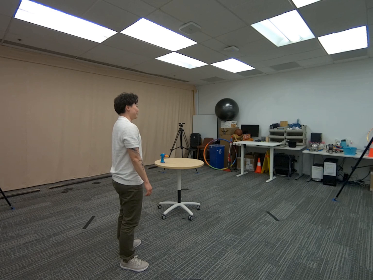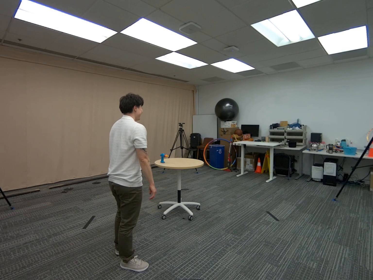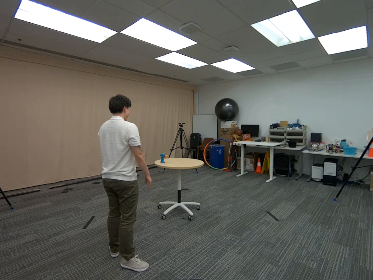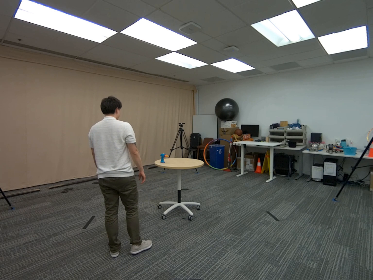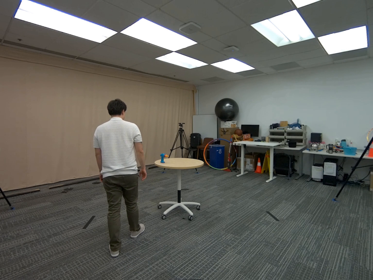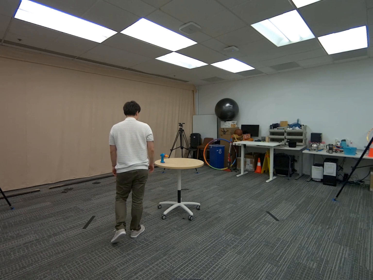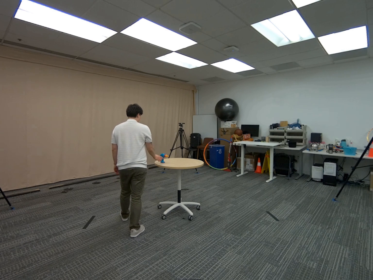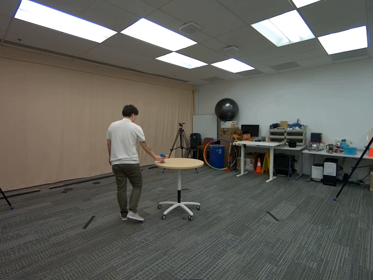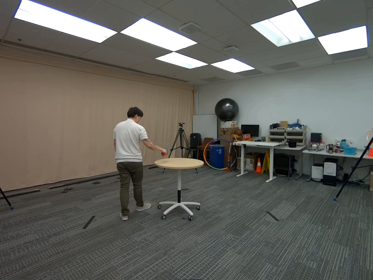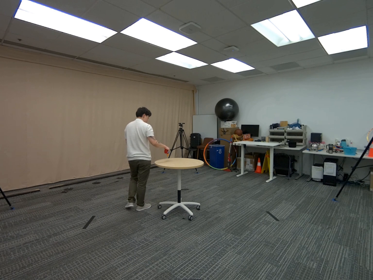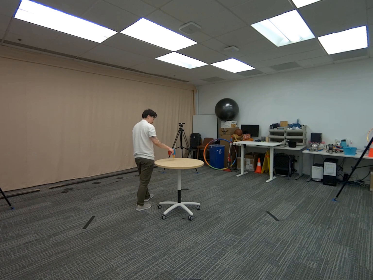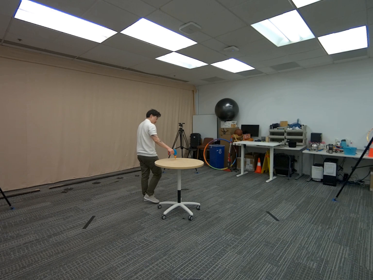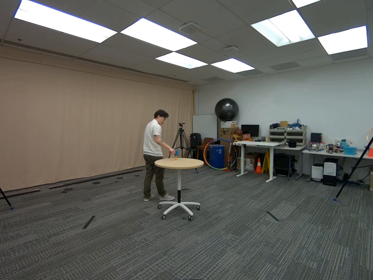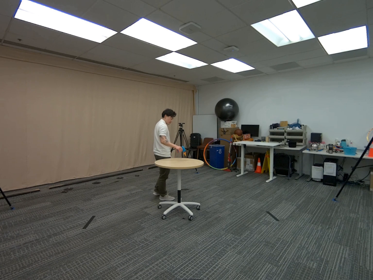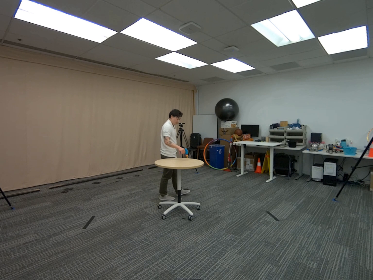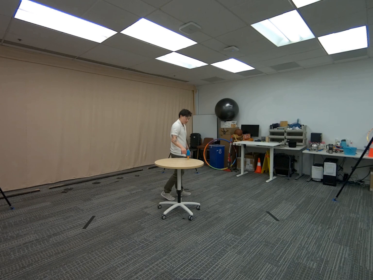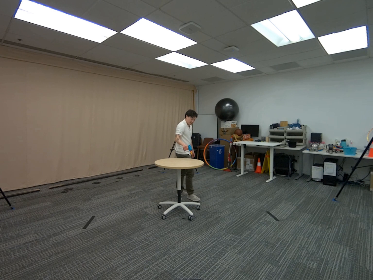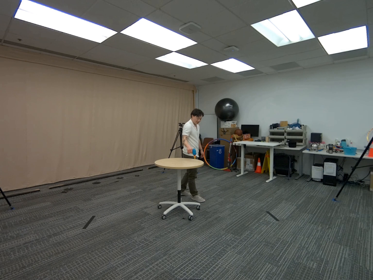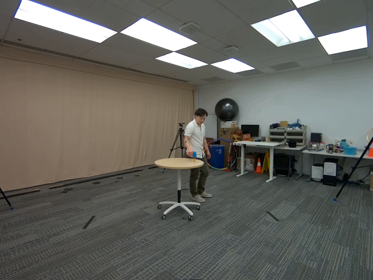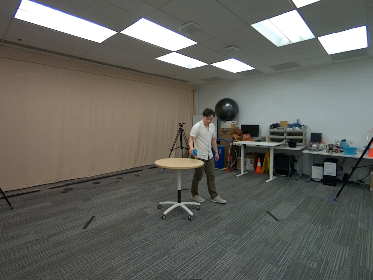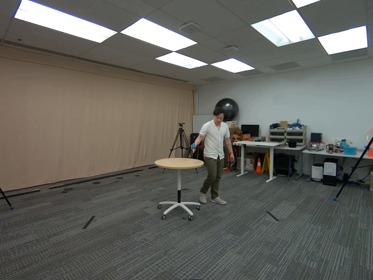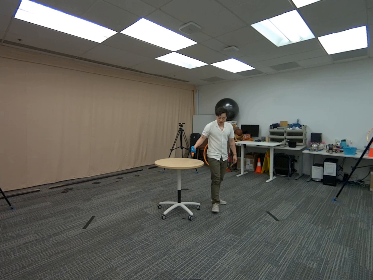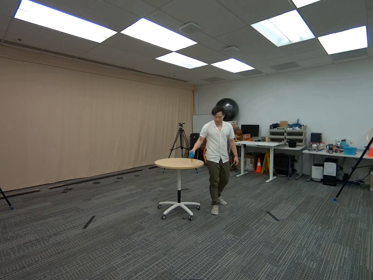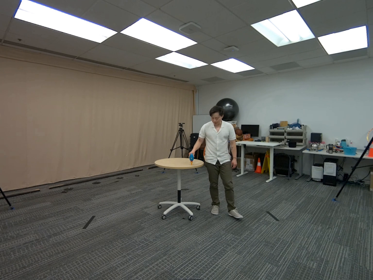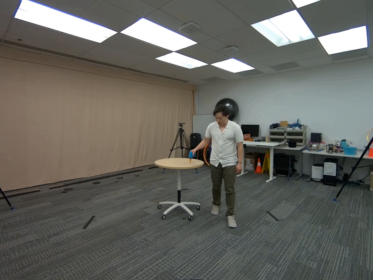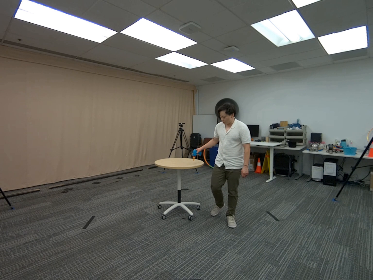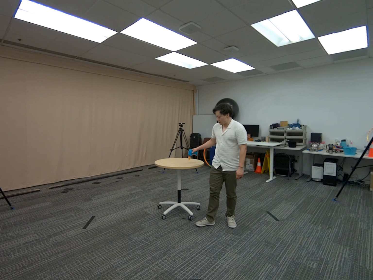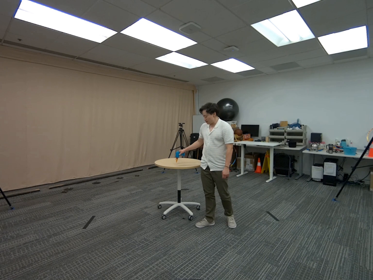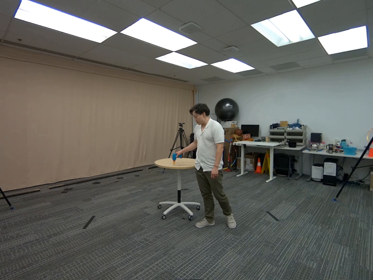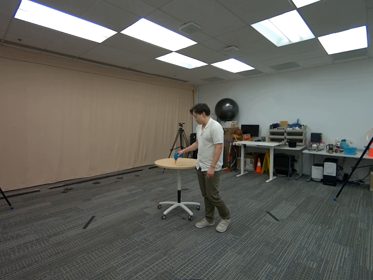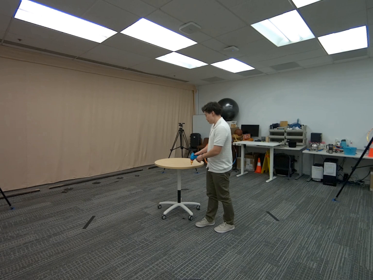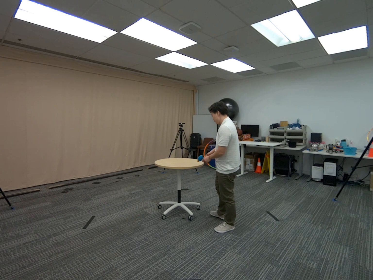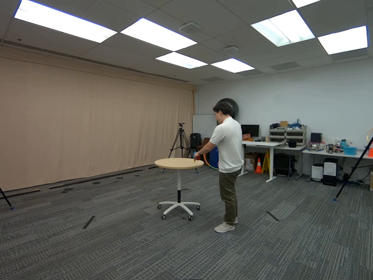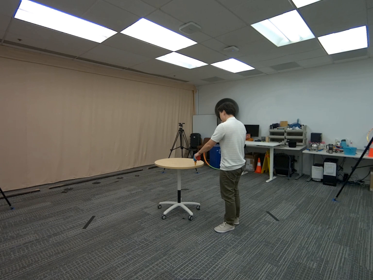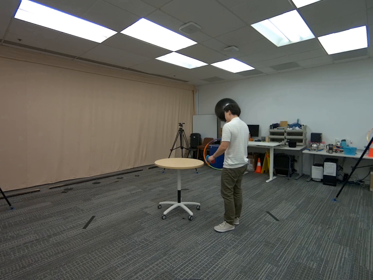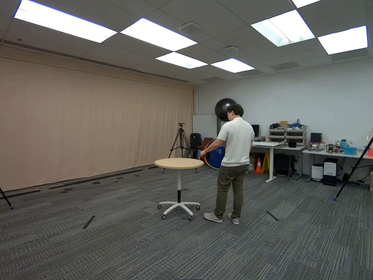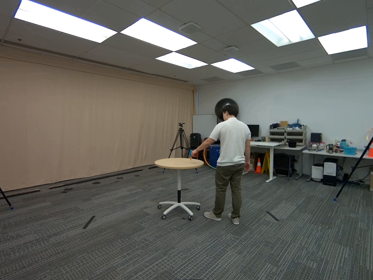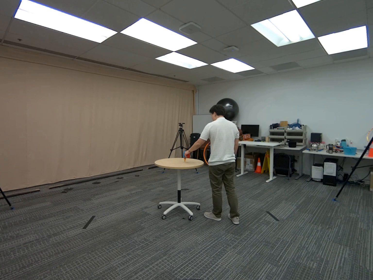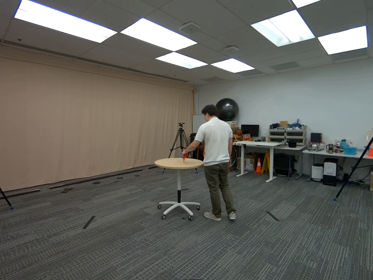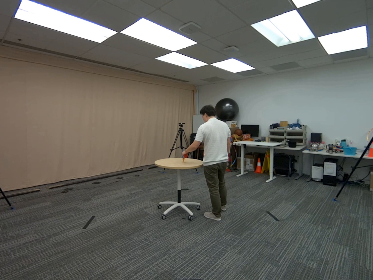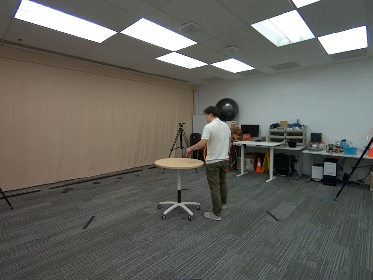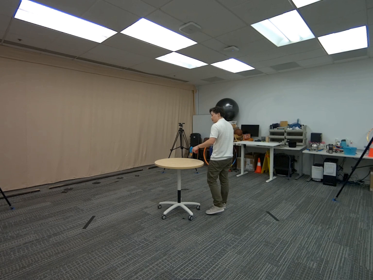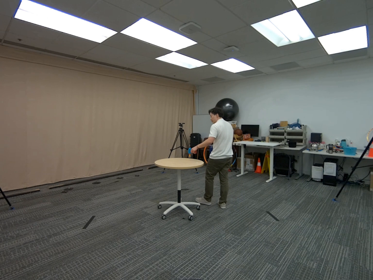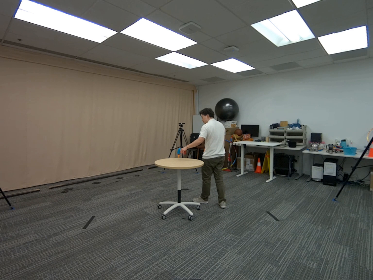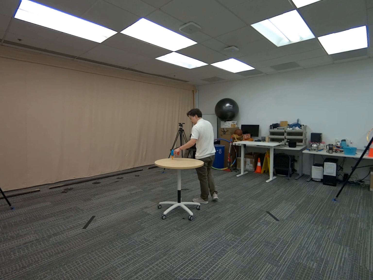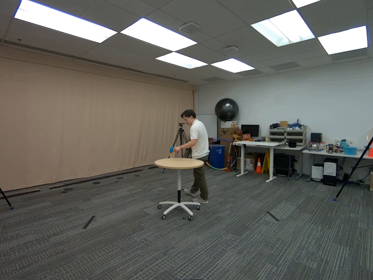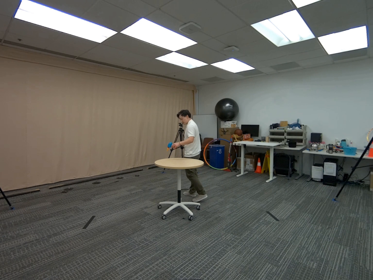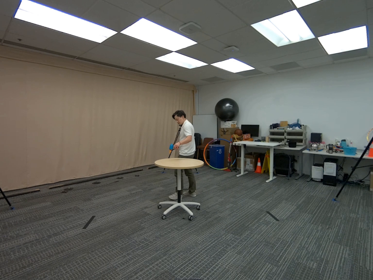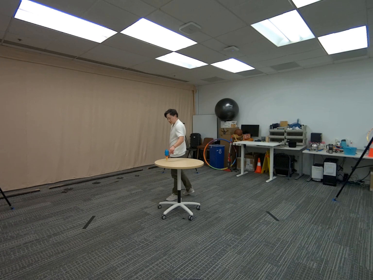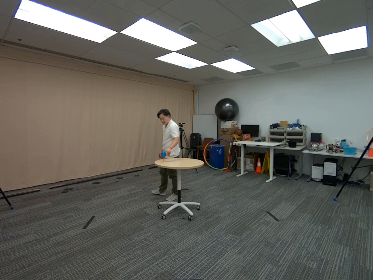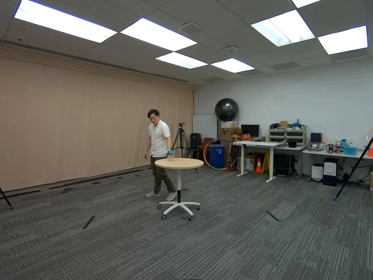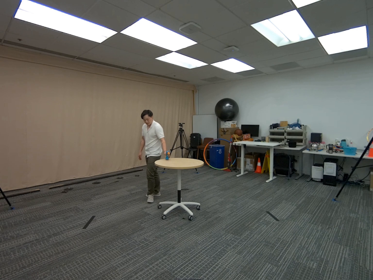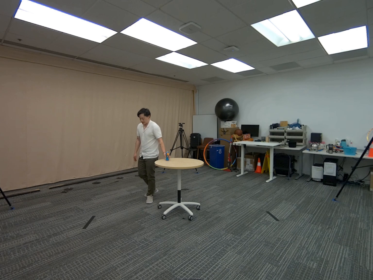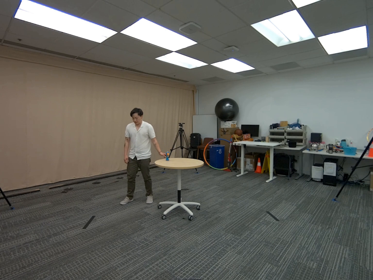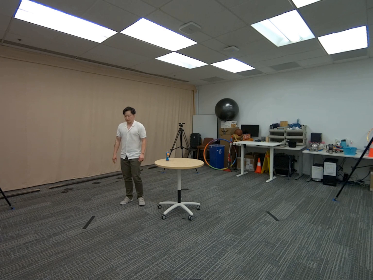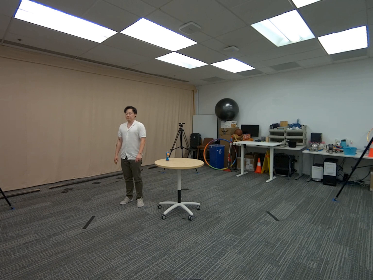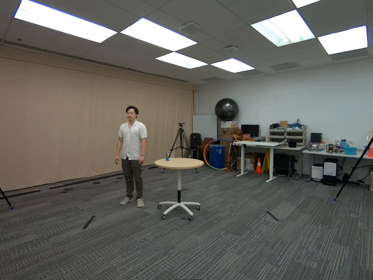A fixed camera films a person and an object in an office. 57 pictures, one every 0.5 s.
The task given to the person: Walk over to the toy drill on the round table and preform drilling motions on the top of the round table. Place the drill on the desk when complete.
